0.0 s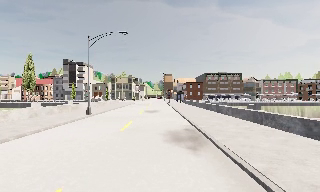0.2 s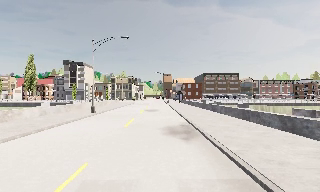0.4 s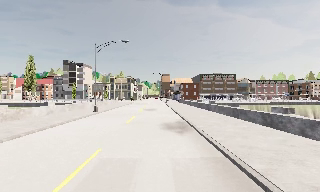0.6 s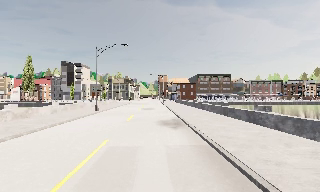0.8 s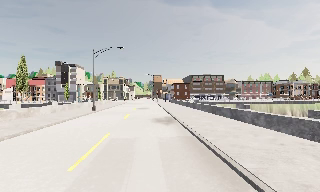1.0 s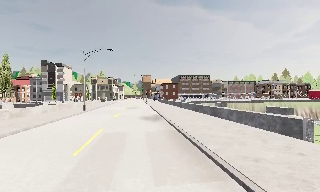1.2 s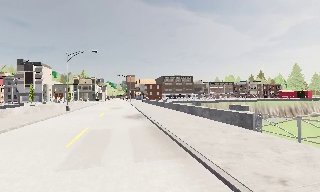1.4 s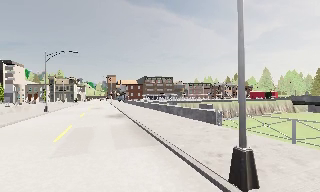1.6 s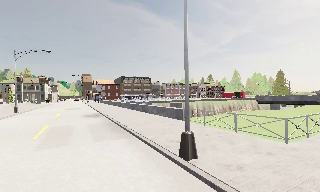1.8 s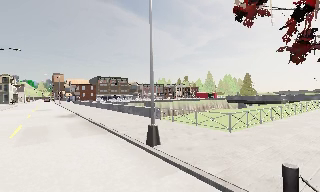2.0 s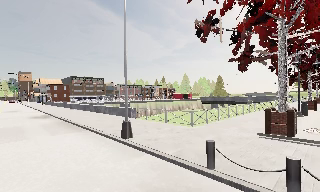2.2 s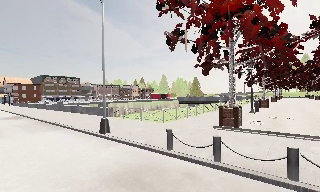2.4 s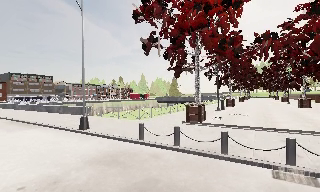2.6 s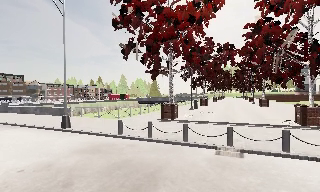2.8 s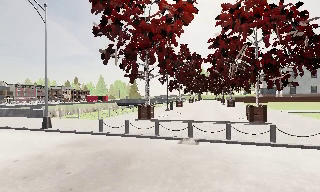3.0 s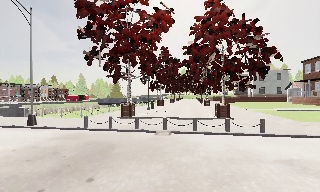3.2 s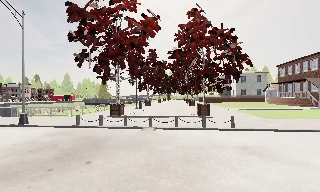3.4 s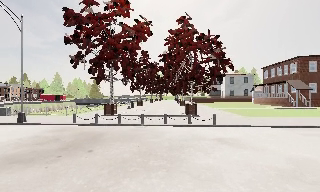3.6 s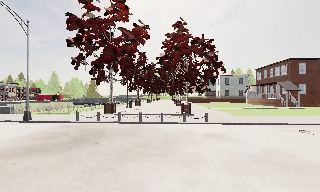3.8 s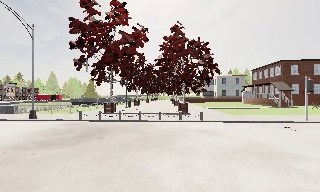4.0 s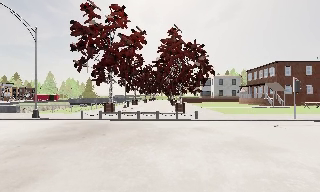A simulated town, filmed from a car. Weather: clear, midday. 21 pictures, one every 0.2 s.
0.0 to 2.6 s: The camera swings to its right by about 65 degrees, and the scene slides to the left. It travels backward, about 16 m.
2.6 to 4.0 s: The scene slides to the left, as the camera pans about 20 degrees to its right. It travels backward, about 7 m, so what stands in front gets smaller. It loses speed.
The film runs backward here.
